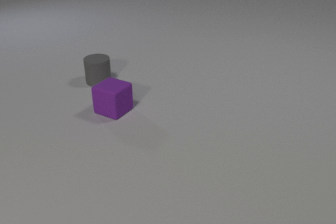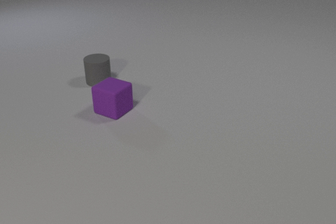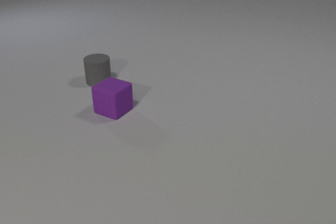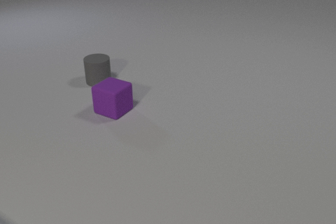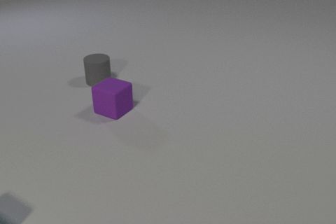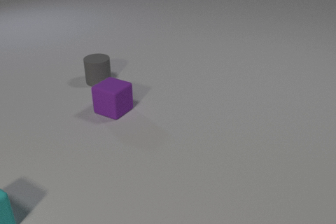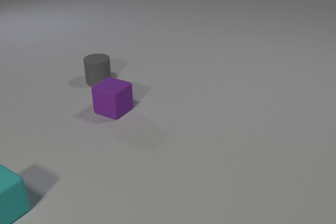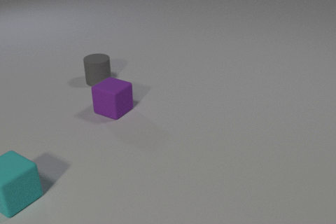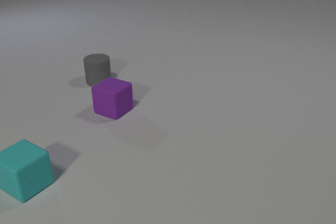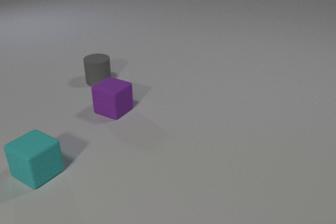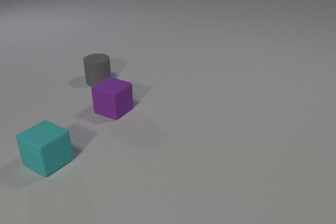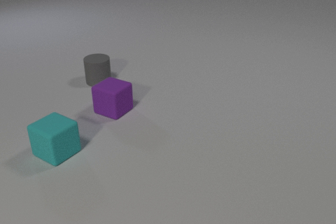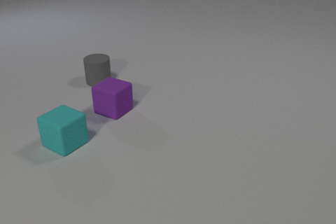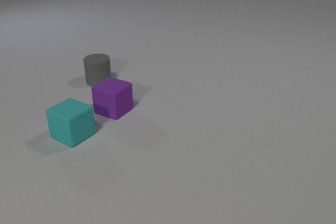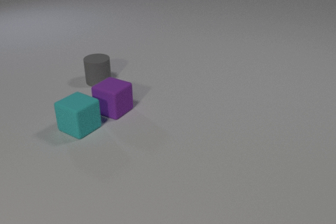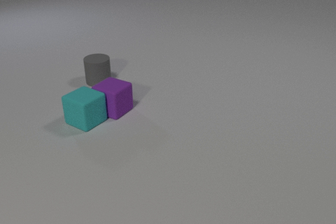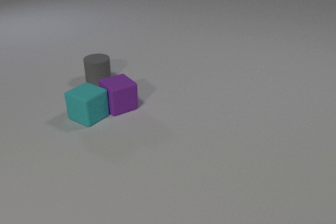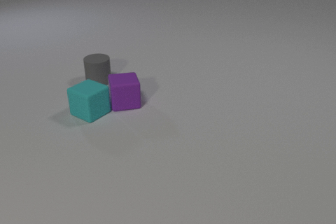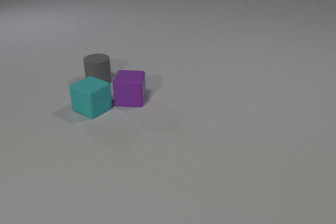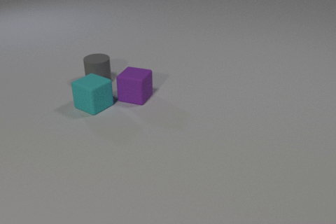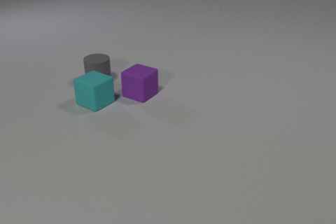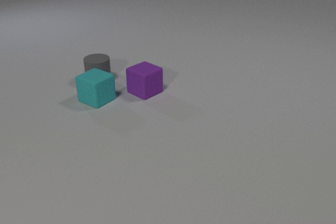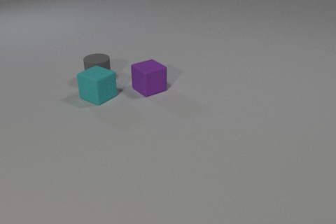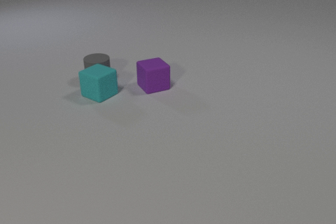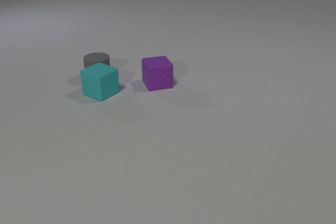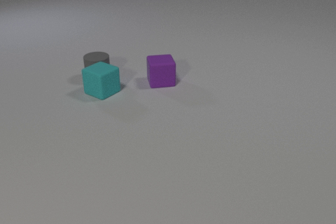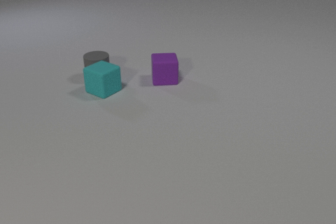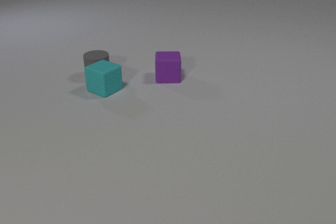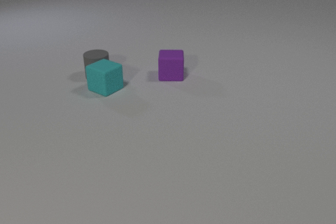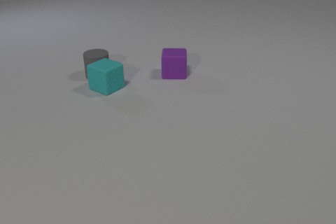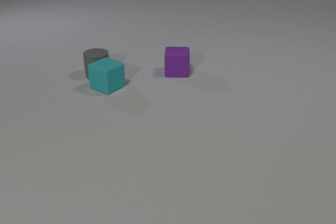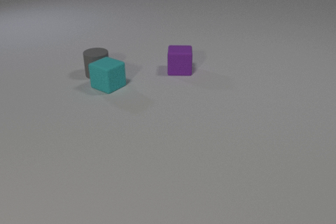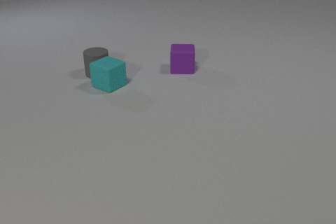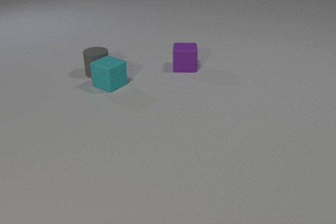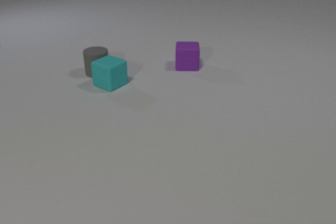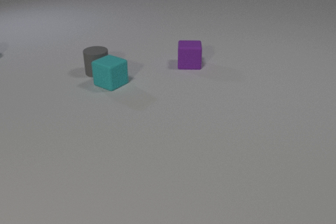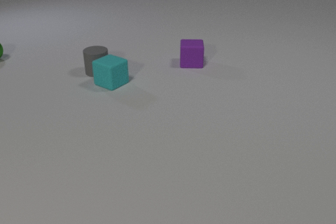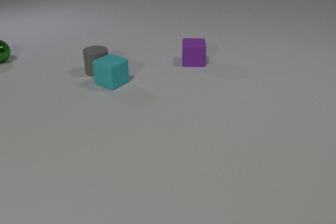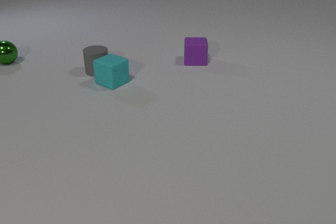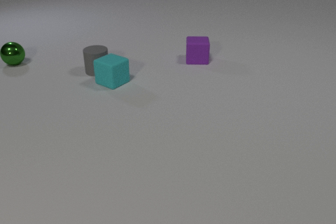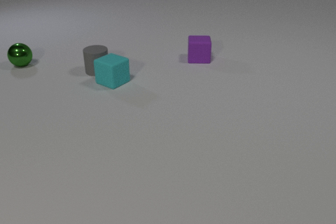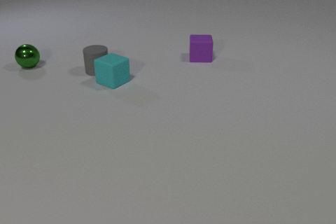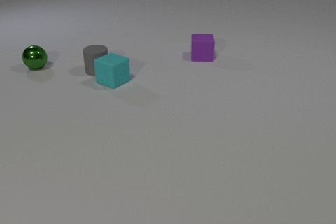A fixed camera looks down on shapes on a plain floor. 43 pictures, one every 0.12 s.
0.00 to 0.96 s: The cyan rubber cube comes in at the left edge, slides away from the camera and to the right.
0.96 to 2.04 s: The cyan rubber cube slides away from the camera and to the right. The purple rubber cube slides away from the camera and to the right, spins clockwise seen from above by about 45 degrees, its near face sliding to the left. The cyan rubber cube and the purple rubber cube collide.
2.04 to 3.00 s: The cyan rubber cube slides away from the camera. The purple rubber cube slides away from the camera and to the right, spins clockwise seen from above by about 90 degrees, its near face sliding to the left. The gray rubber cylinder slides away from the camera. The cyan rubber cube and the gray rubber cylinder collide.
3.00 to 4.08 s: The cyan rubber cube slides away from the camera and to the right. The purple rubber cube slides away from the camera and to the right. The gray rubber cylinder slides away from the camera.
4.08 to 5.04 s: The cyan rubber cube slides away from the camera. The purple rubber cube slides away from the camera and to the right. The green metal sphere comes in at the left edge, rolls to the right and toward the camera.
How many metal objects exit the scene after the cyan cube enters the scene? 0.
Are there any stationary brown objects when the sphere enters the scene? no.
What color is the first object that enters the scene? cyan.
